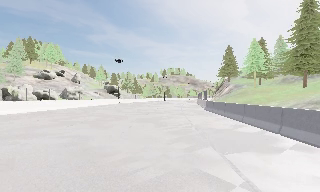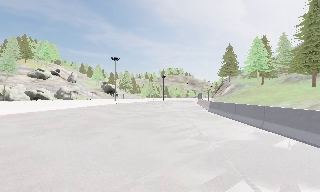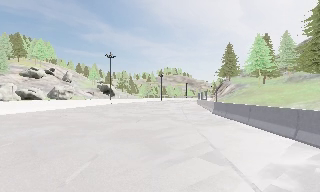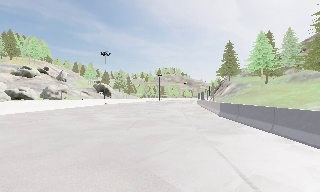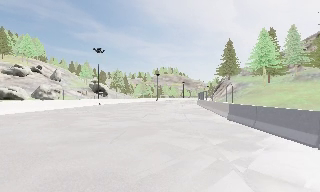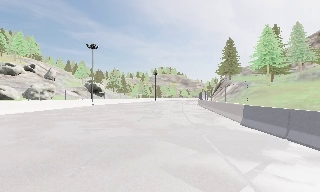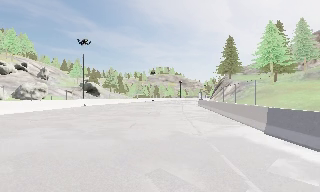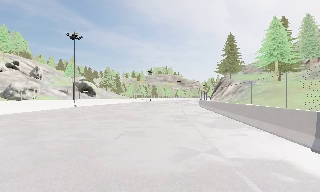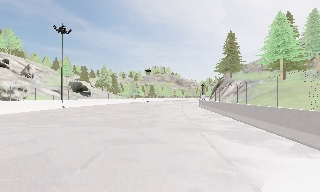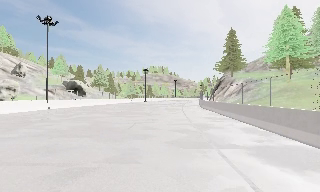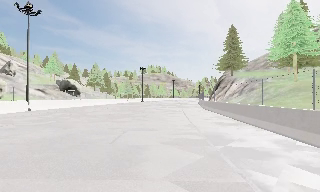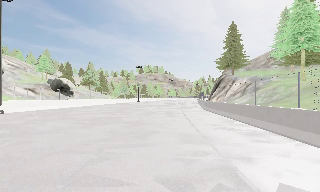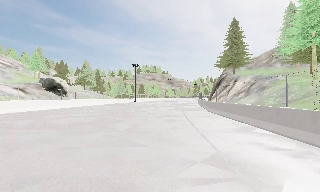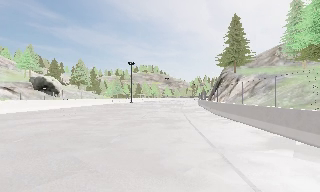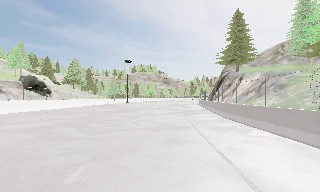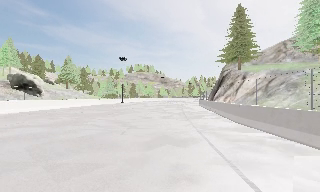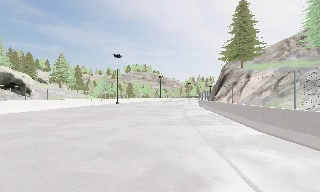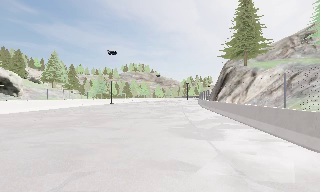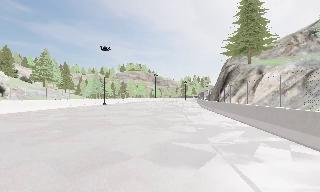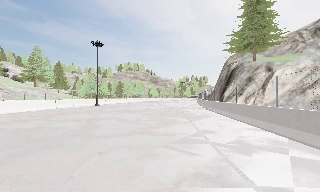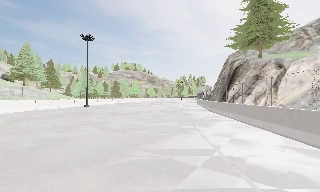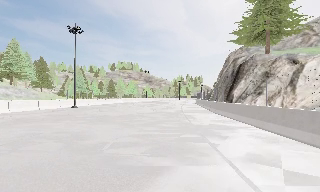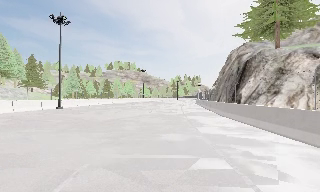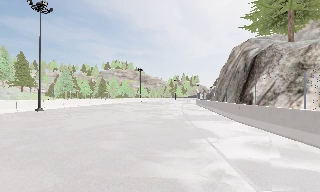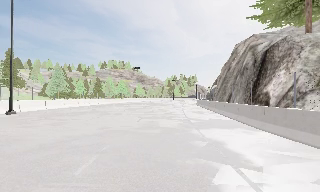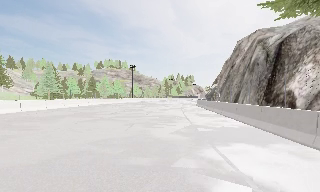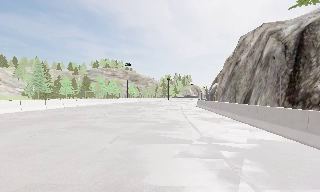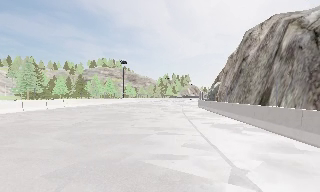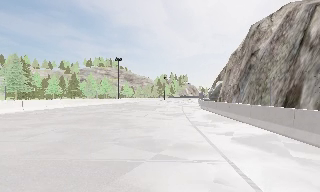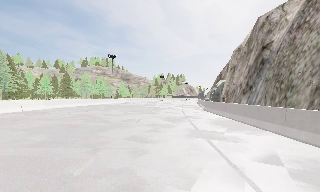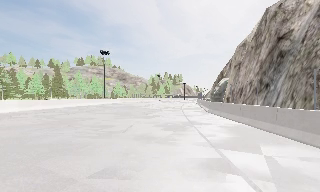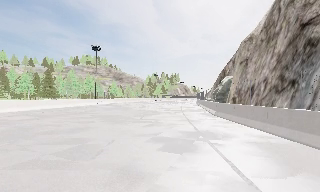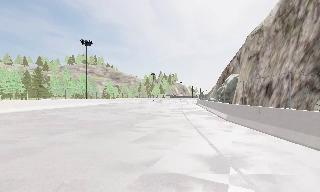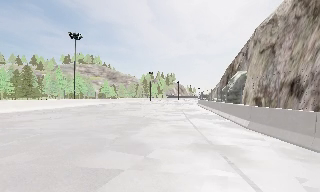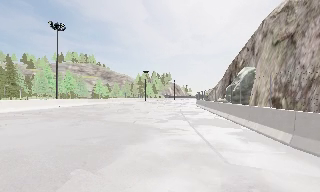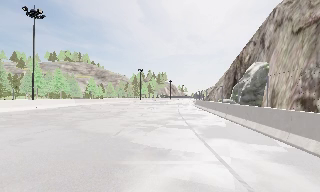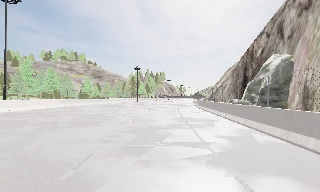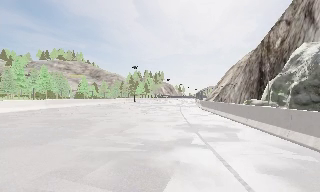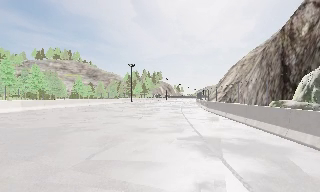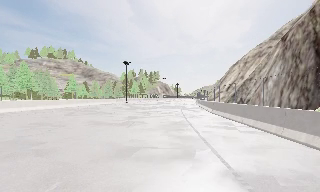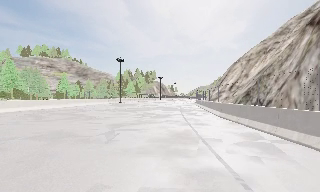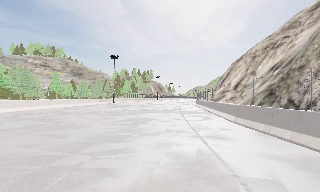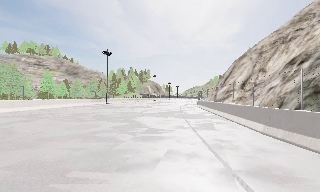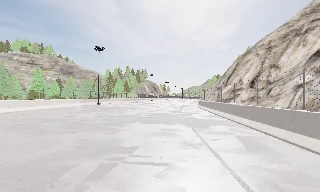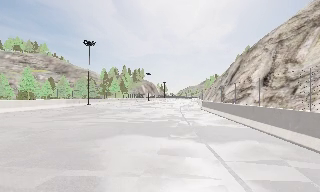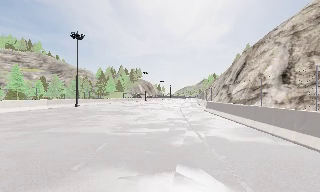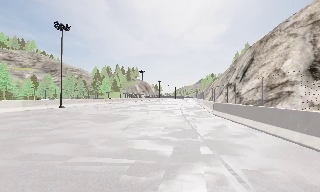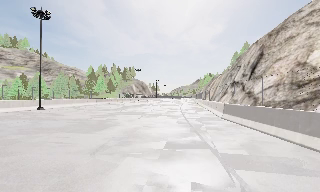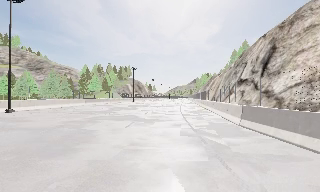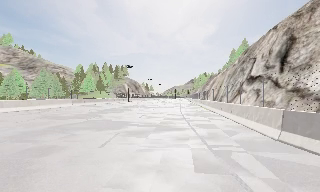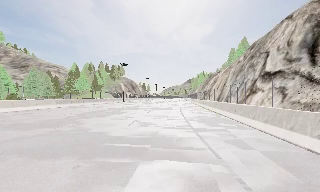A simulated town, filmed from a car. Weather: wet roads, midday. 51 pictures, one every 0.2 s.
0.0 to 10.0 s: The camera swings to its right by about 45 degrees, and the scene slides to the left. It travels forward, about 145 m.
The film runs forward here.
